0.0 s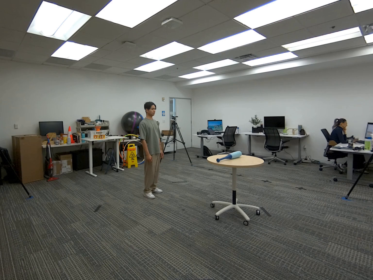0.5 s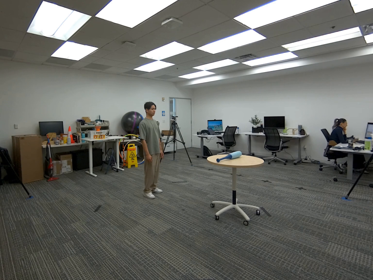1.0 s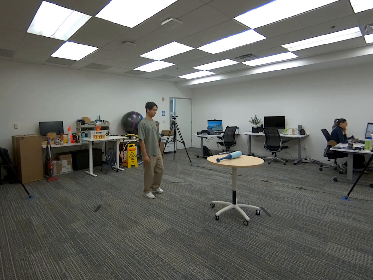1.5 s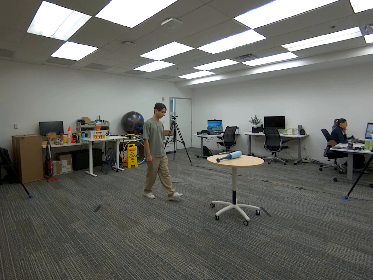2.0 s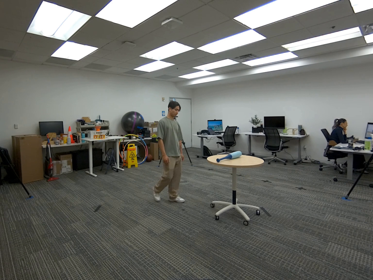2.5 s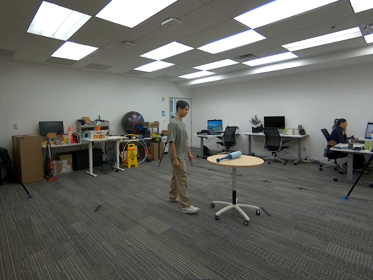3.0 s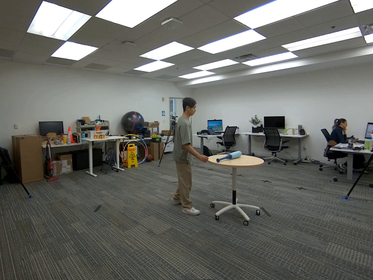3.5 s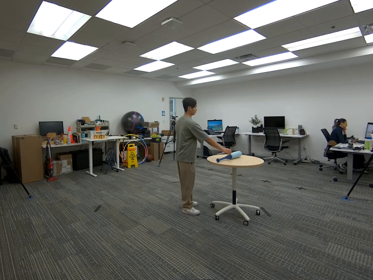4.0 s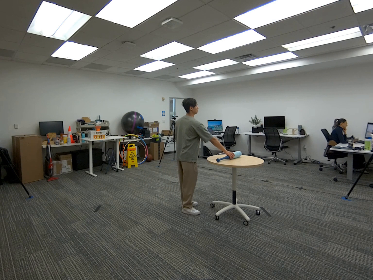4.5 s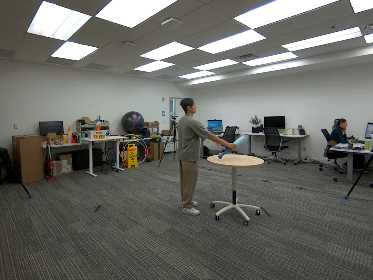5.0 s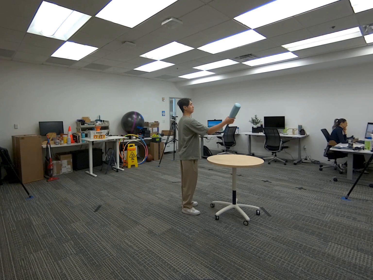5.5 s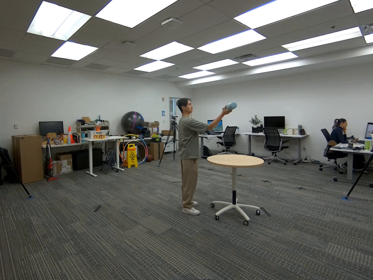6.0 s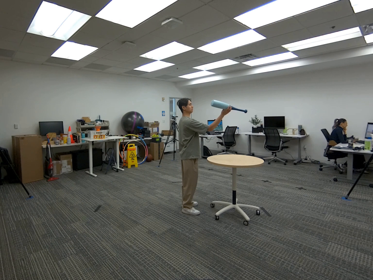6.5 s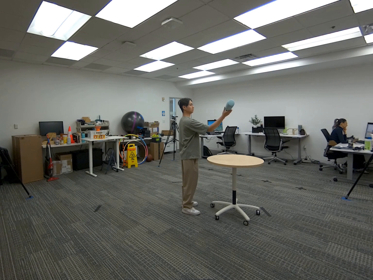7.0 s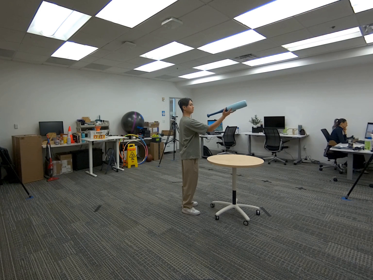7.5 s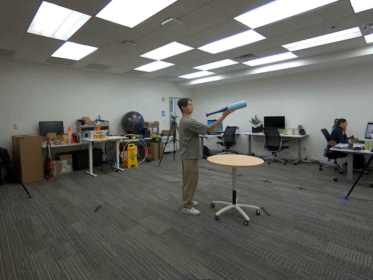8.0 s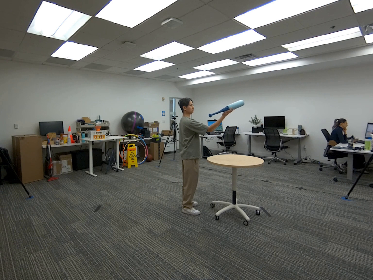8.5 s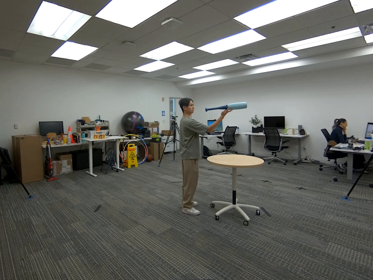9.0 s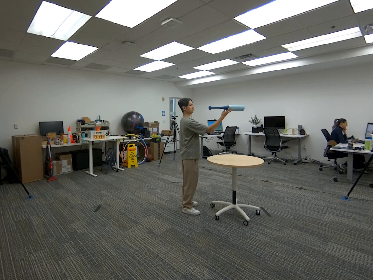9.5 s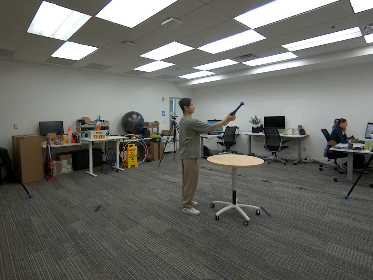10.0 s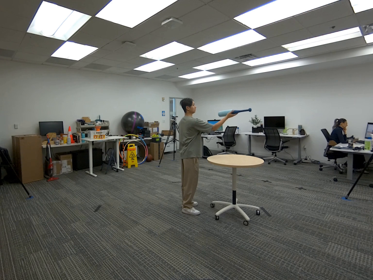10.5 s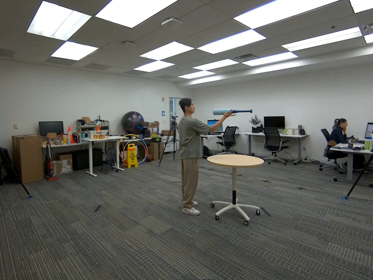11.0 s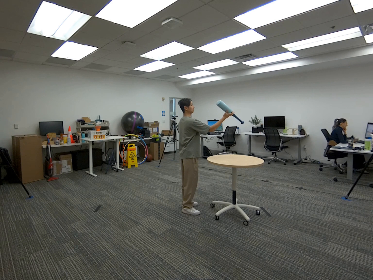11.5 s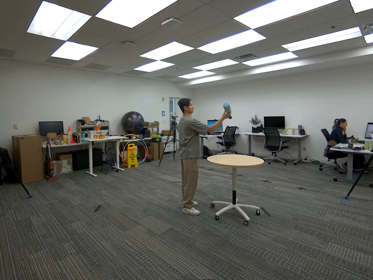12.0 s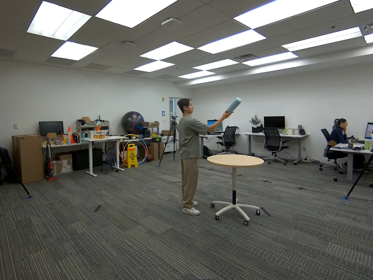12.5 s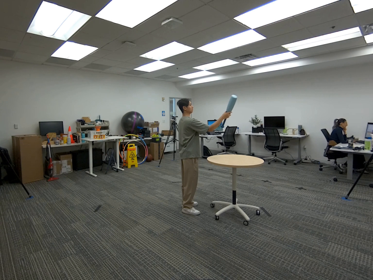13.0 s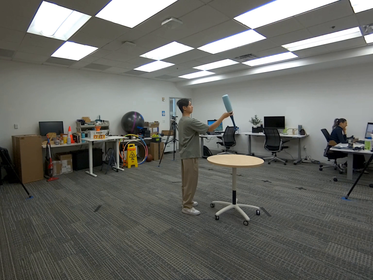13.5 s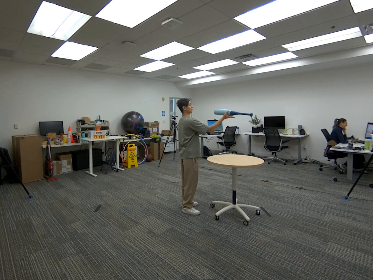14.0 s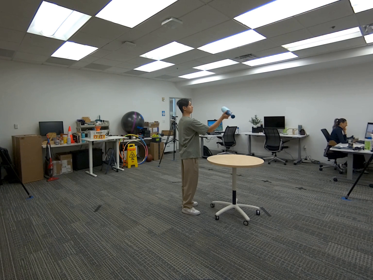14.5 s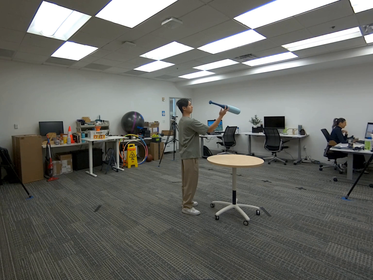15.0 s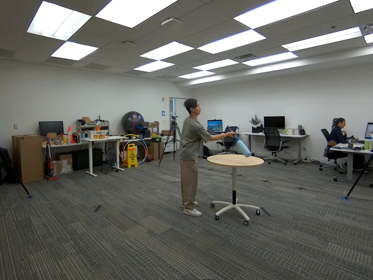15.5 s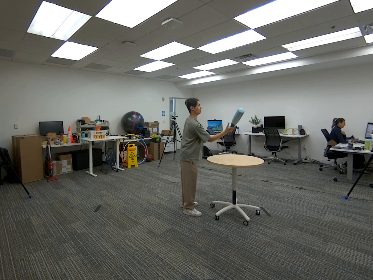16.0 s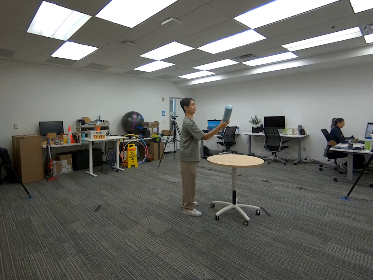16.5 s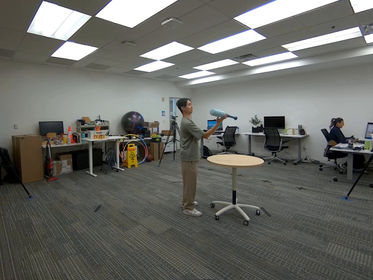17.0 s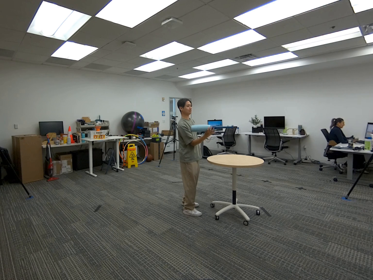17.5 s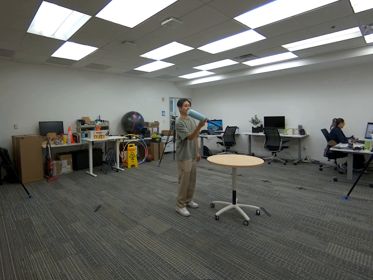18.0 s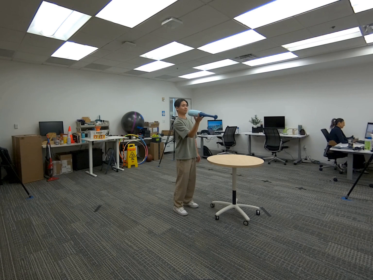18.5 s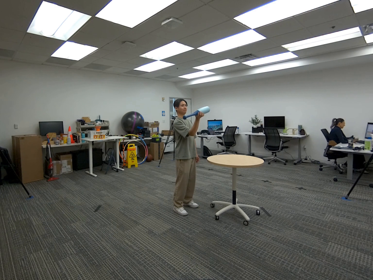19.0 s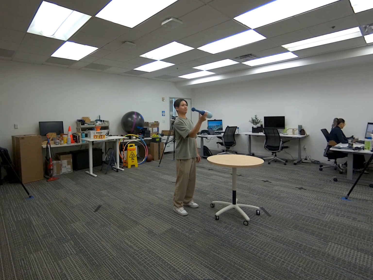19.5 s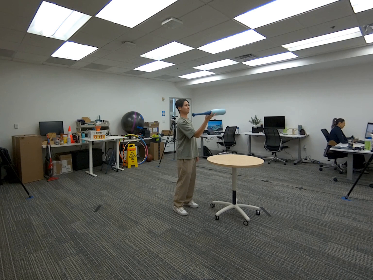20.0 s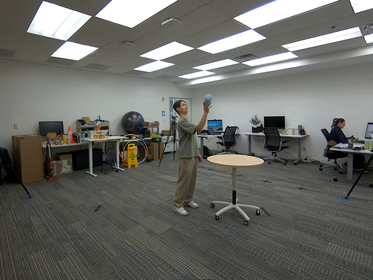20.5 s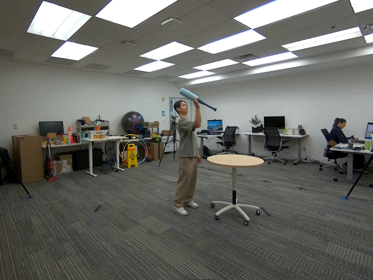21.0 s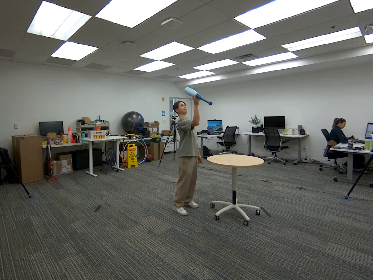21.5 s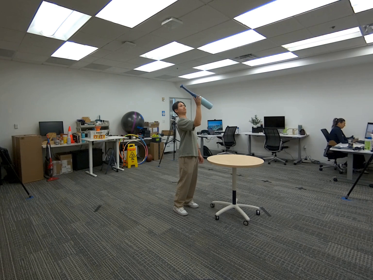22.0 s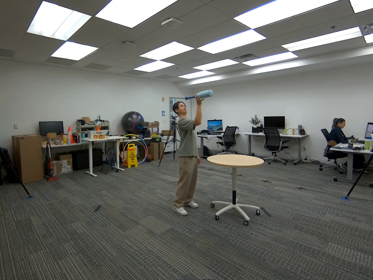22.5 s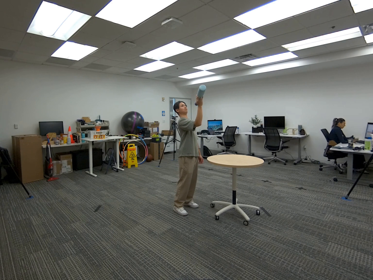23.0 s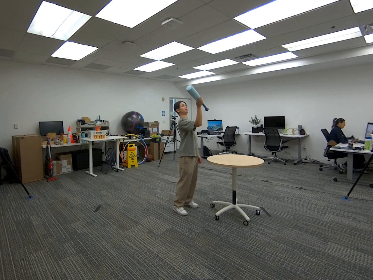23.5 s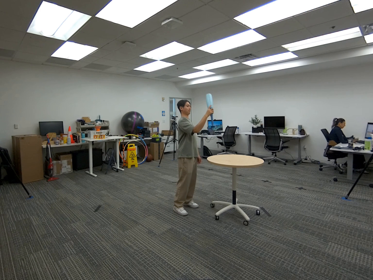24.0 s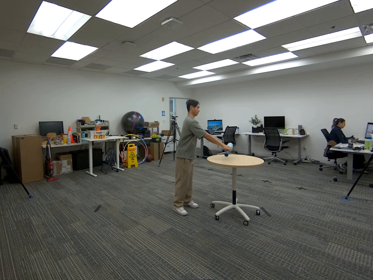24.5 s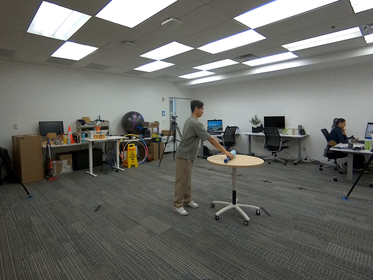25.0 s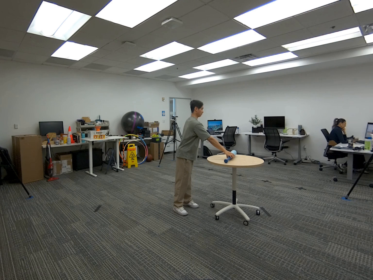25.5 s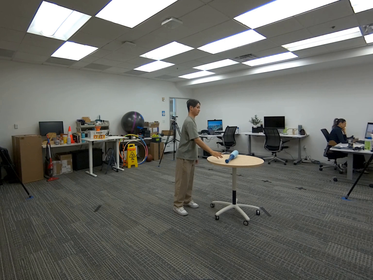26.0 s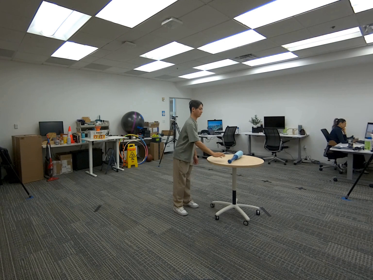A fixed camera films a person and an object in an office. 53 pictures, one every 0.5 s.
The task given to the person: Walk over to the baseball bat on the round table and pick up the baseball bat using one hand rotate the bat using only one hand.
